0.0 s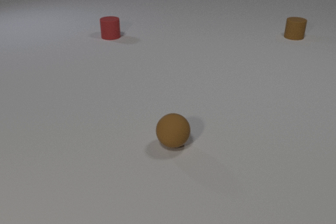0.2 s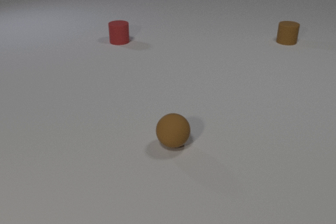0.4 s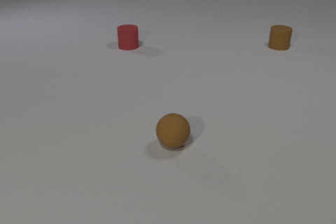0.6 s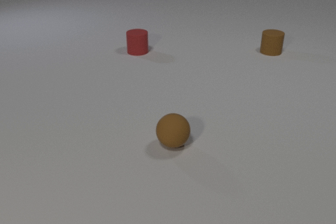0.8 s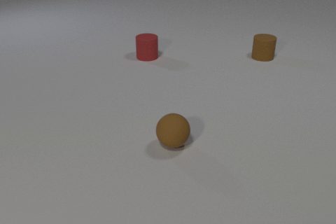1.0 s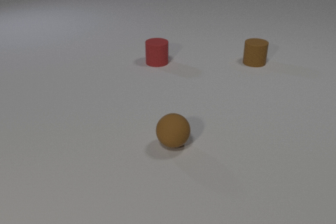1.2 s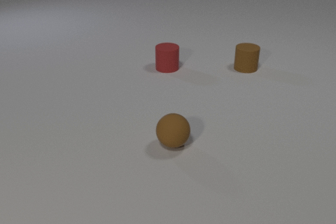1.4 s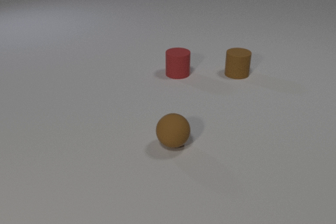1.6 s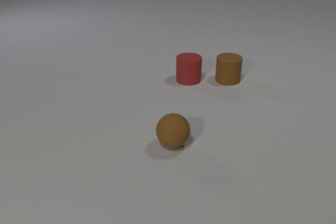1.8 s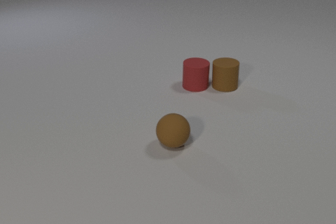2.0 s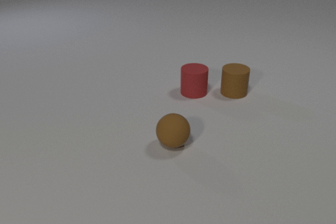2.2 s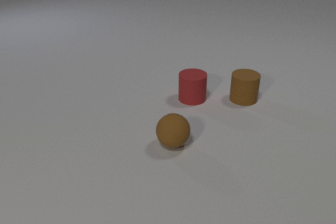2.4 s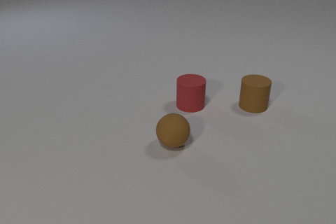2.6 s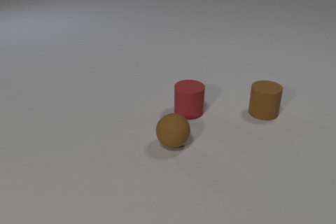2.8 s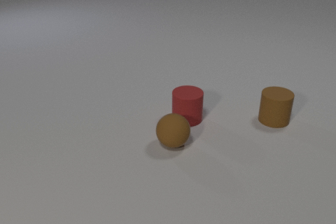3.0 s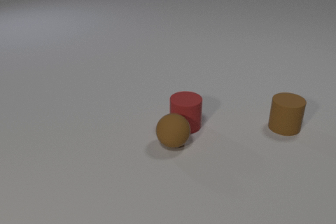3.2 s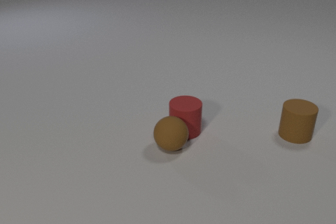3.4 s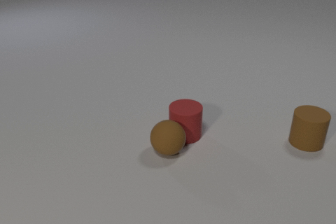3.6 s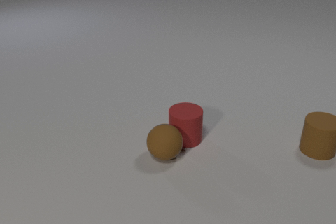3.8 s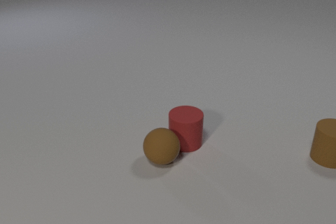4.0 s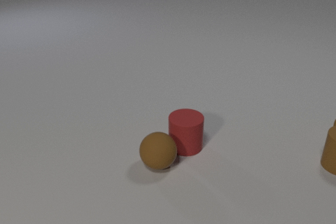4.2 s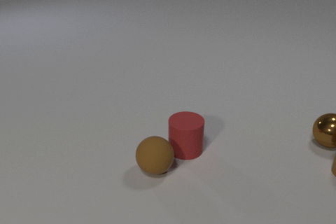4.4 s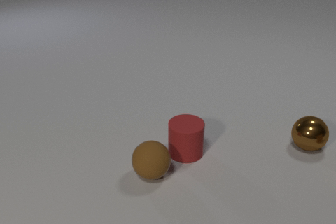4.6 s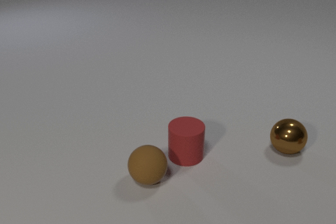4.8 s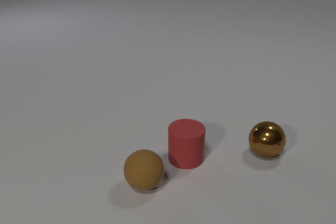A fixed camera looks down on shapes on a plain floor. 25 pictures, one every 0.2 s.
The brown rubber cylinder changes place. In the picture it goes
toward the camera.
The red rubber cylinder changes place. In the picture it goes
toward the camera.
0.0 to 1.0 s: The red rubber cylinder slides toward the camera and to the right. The brown rubber cylinder slides toward the camera and to the left.
1.0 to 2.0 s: The red rubber cylinder slides toward the camera and to the right. The brown rubber cylinder slides toward the camera. The red rubber cylinder and the brown rubber cylinder collide.
2.0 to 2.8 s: The red rubber cylinder slides toward the camera. The brown rubber cylinder slides toward the camera and to the right.
2.8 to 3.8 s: The red rubber cylinder slides toward the camera. The brown rubber cylinder slides to the right and toward the camera. The brown rubber sphere rolls toward the camera and to the left. The red rubber cylinder and the brown rubber sphere collide.
3.8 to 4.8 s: The red rubber cylinder slides toward the camera. The brown rubber cylinder slides to the right and toward the camera, leaves at the right edge. The brown rubber sphere rolls toward the camera and to the left. The brown metal sphere comes in at the right edge, rolls to the left and toward the camera.
What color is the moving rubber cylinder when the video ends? red.
How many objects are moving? 4.
How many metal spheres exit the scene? 0.
